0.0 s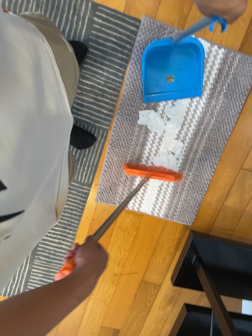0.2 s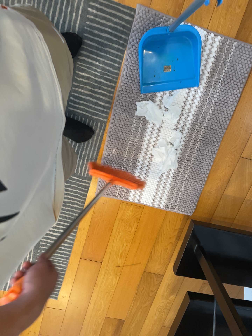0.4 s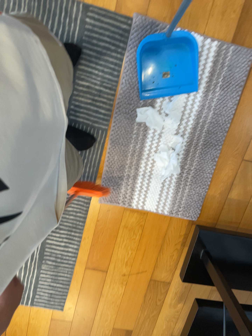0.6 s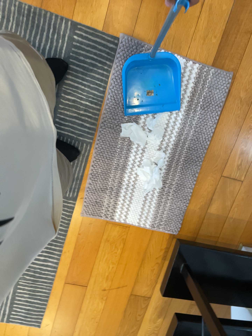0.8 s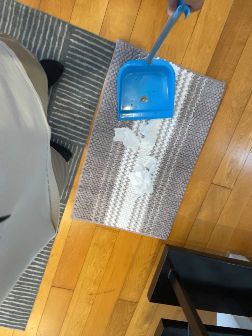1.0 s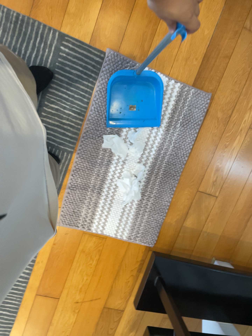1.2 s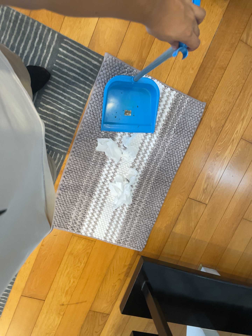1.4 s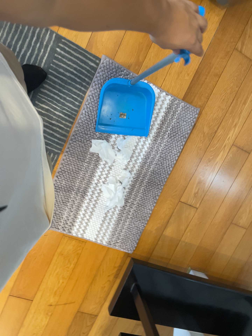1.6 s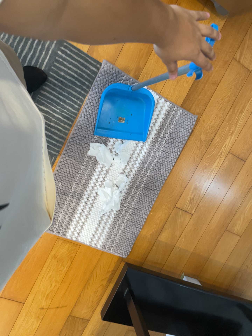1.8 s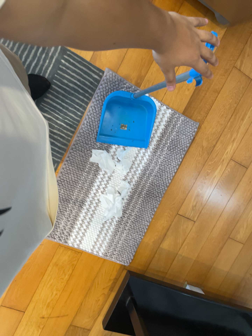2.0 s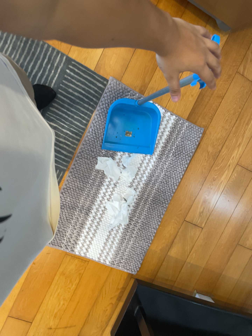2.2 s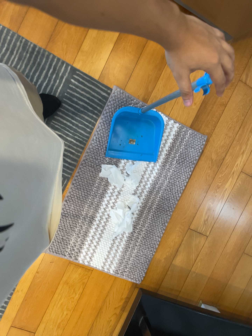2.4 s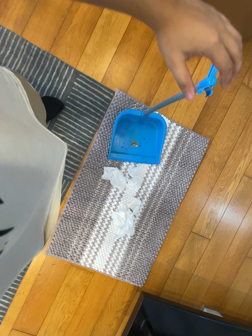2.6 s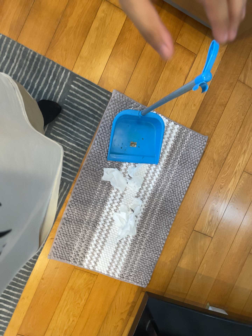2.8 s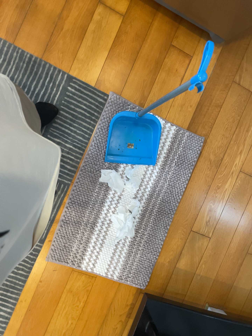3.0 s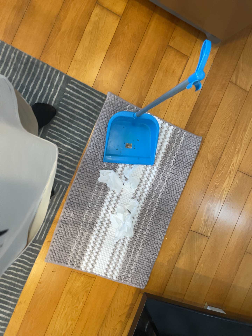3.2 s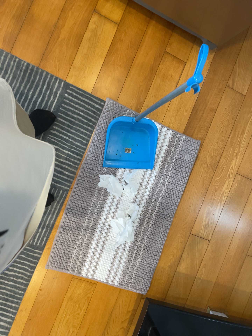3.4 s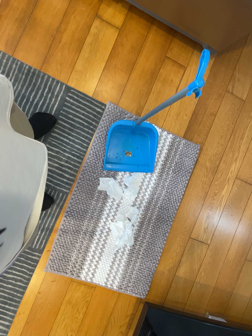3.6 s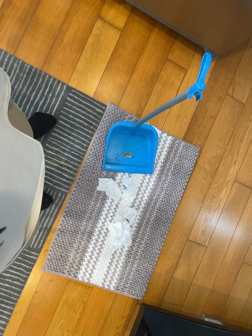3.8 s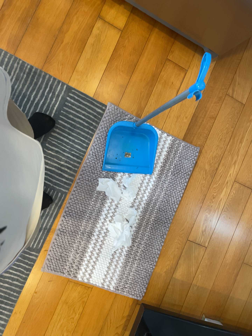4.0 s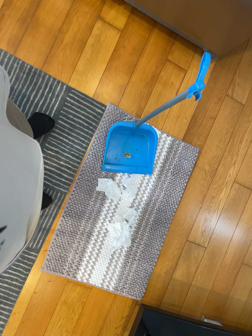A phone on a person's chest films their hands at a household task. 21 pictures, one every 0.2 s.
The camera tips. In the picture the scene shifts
downward.
0.0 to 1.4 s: The scene slides to the left, as the camera pans about 10 degrees to its right.
1.4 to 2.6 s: The camera's aim tips toward the top of its view by about 10 degrees.
2.6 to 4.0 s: The camera shifts only a little, or ends up much as it began.
The film runs backward here.
